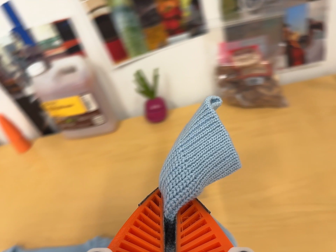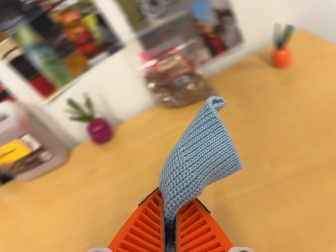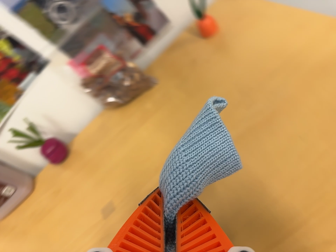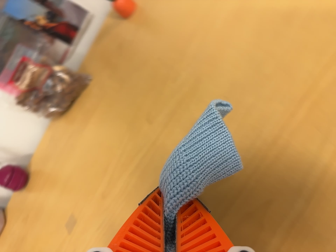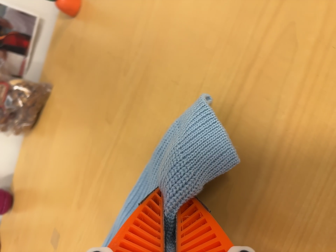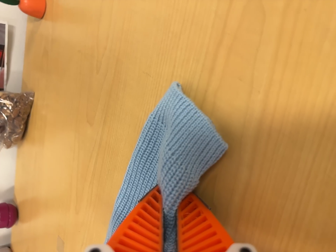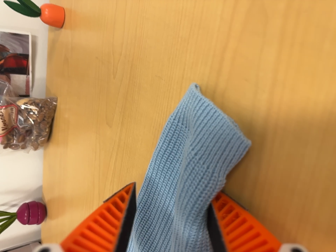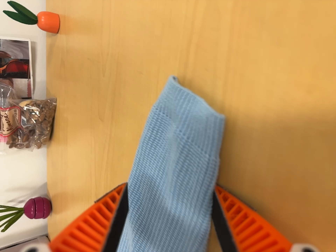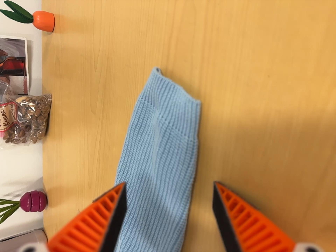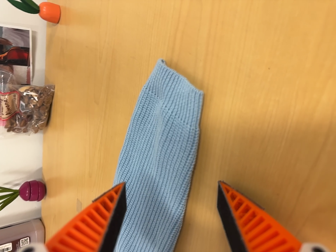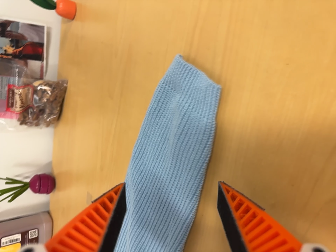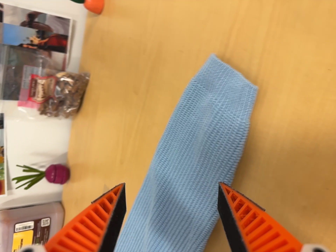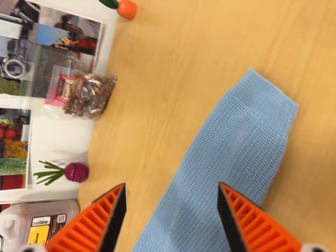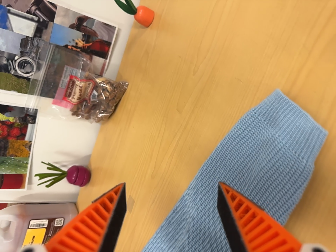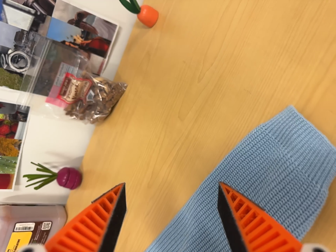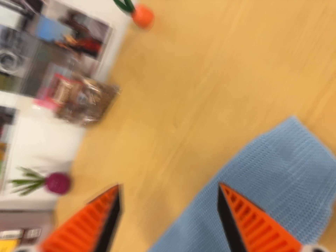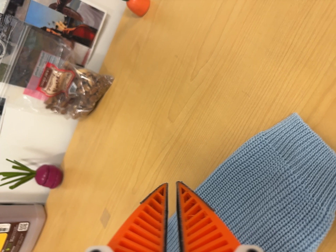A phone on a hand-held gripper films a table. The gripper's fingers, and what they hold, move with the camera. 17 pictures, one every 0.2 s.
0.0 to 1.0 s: The camera travels to its right, about 36 cm, so close, fixed things drift to the left. Its aim tips toward the bottom of its view by about 10 degrees, and the scene shifts upward. It rolls about its line of sight by about 70 degrees, and the scene rotates counterclockwise.
1.0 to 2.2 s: The camera travels backward and toward the bottom of its view, about 10 cm, so what stands in front gets smaller.
2.2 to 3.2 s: The camera travels to its left, forward and toward the top of its view, about 10 cm, so close, fixed things drift to the right. It rolls about its line of sight by about 15 degrees, and the scene rotates clockwise.
The film runs backward here.
